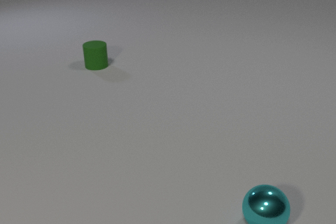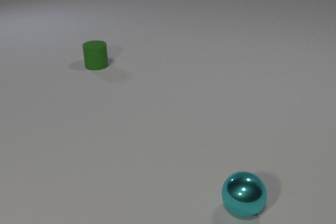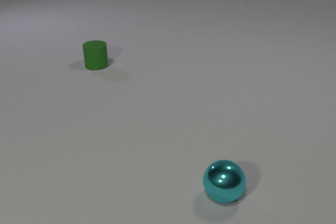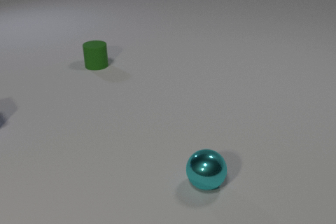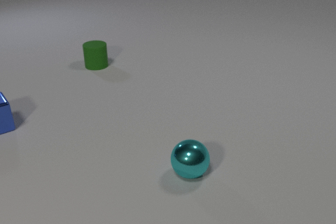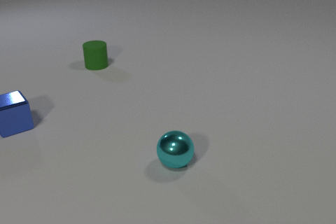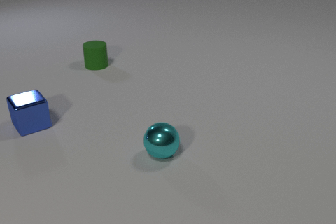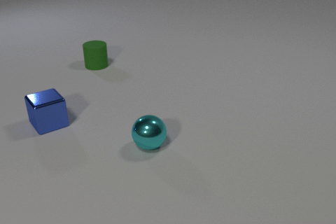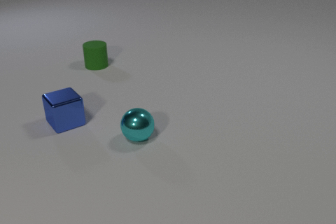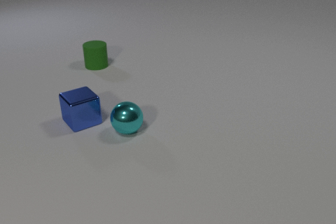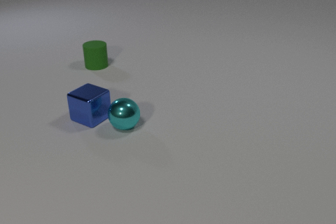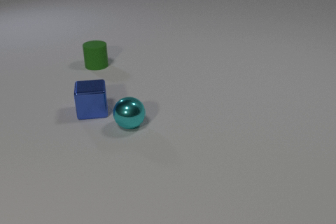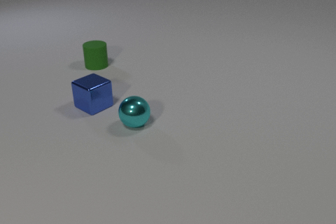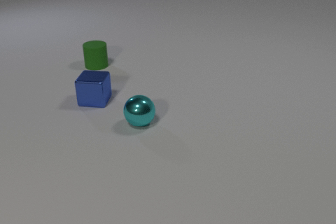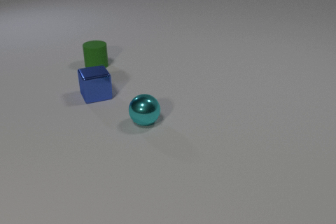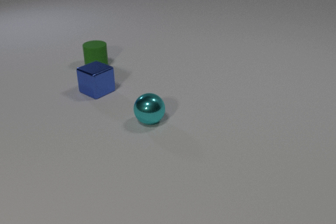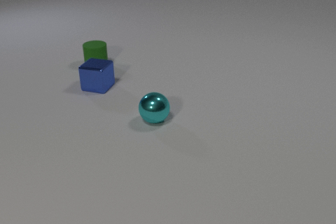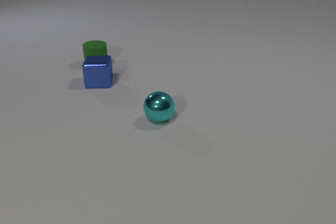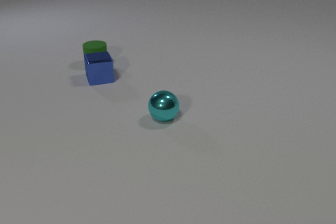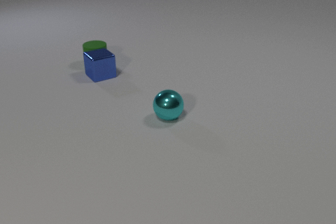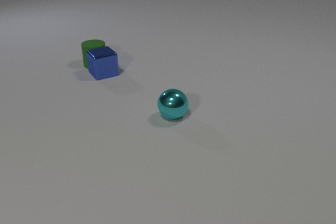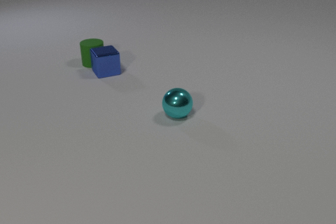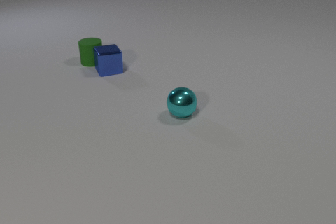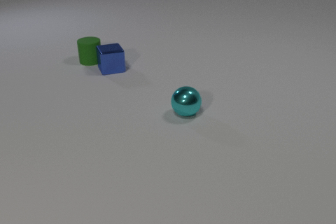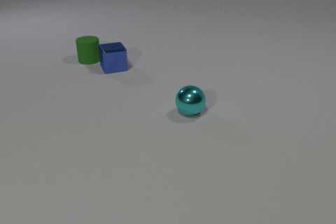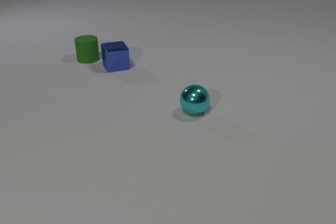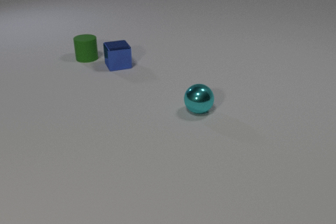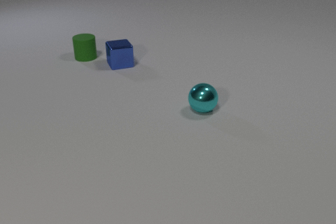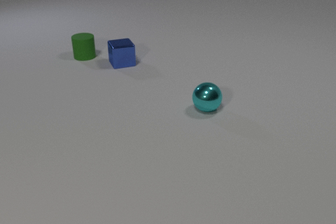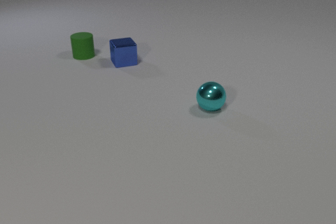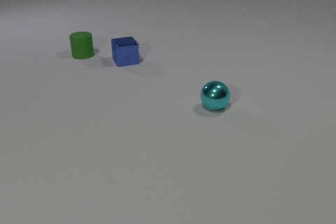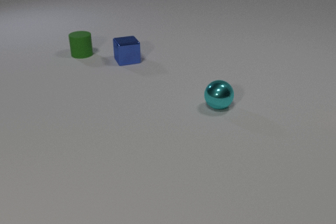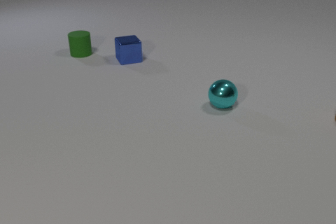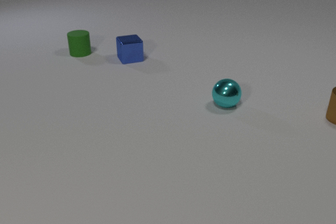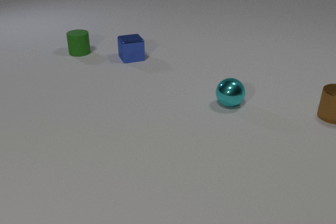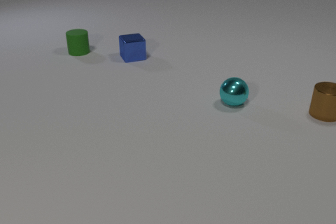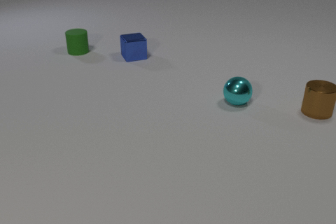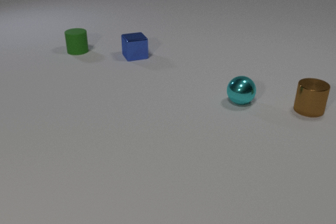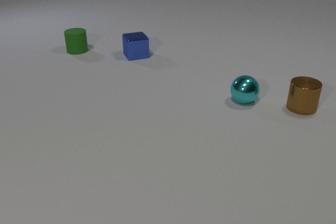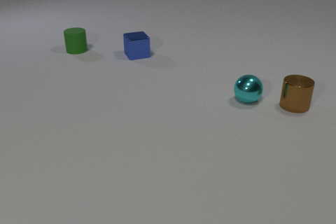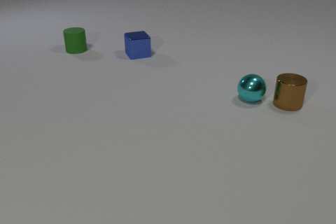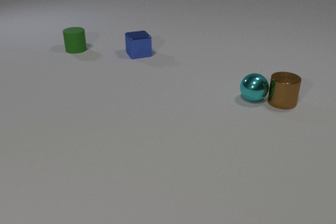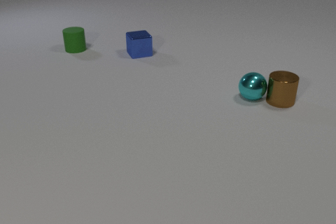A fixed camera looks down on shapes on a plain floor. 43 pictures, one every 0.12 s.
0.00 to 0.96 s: The blue metal cube comes in at the left edge, slides to the right. The cyan metal sphere rolls to the left and away from the camera.
0.96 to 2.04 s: The blue metal cube slides away from the camera and to the right. The cyan metal sphere rolls away from the camera and to the right. The blue metal cube and the cyan metal sphere collide.
2.04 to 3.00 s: The blue metal cube slides away from the camera and to the right. The cyan metal sphere rolls to the right and away from the camera. The green rubber cylinder slides away from the camera and to the left. The blue metal cube and the green rubber cylinder collide.
3.00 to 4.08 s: The blue metal cube slides away from the camera and to the right. The cyan metal sphere rolls to the right and away from the camera. The green rubber cylinder slides away from the camera and to the left. The brown metal cylinder comes in at the right edge, slides to the left.
4.08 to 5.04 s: The blue metal cube slides away from the camera and to the right. The cyan metal sphere rolls to the right and away from the camera. The green rubber cylinder slides away from the camera. The brown metal cylinder slides to the left. The cyan metal sphere and the brown metal cylinder collide.
Are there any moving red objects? no.
How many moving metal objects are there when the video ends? 3.
What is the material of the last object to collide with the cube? rubber.
